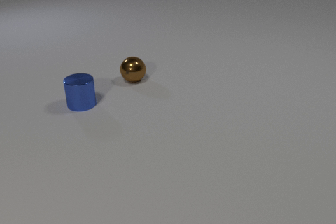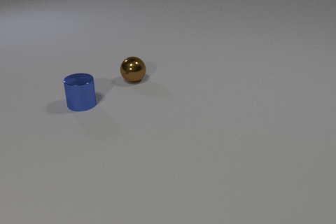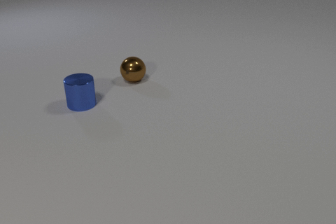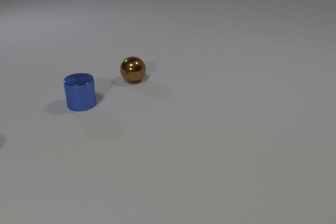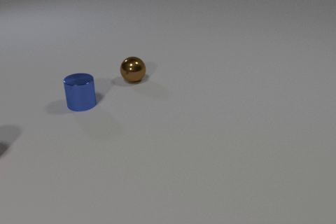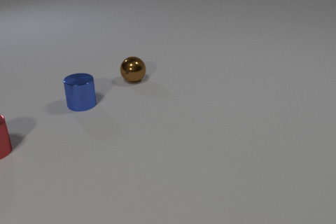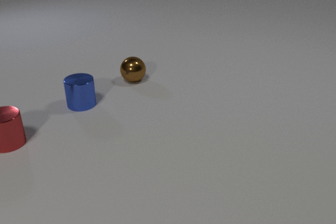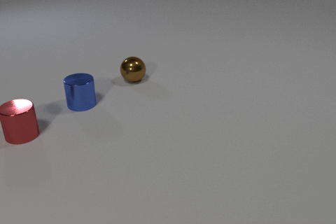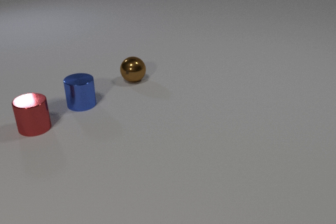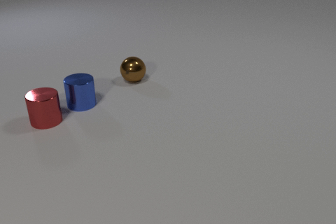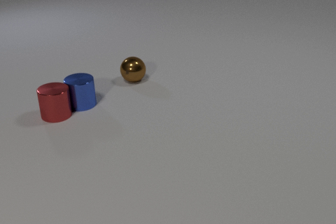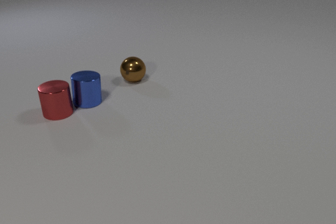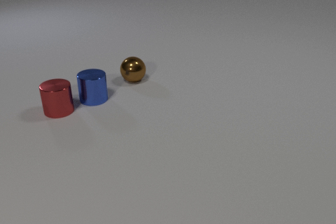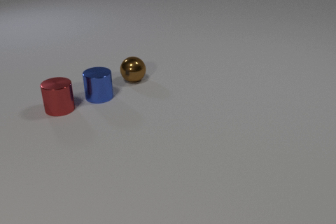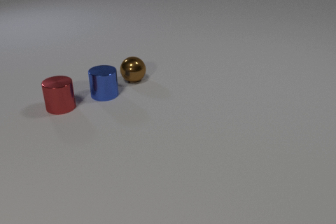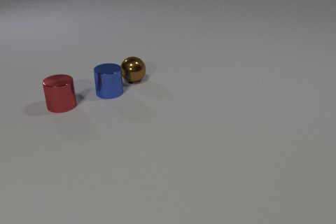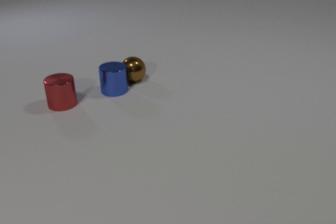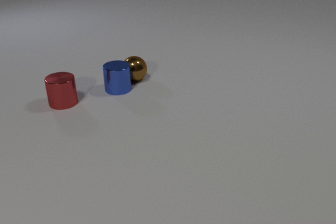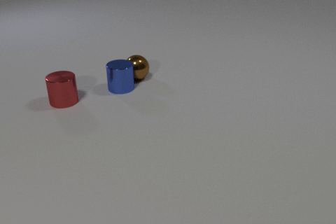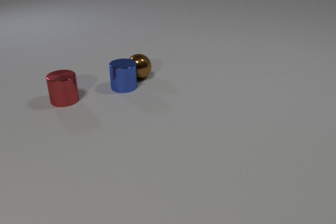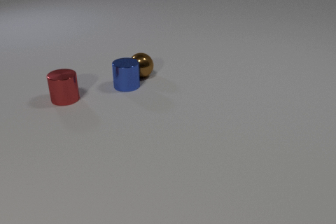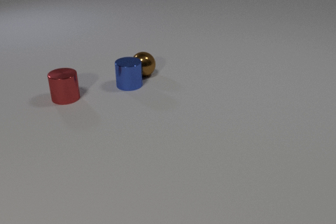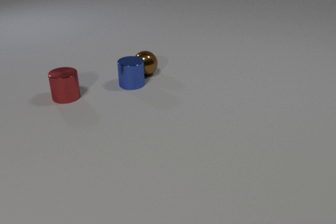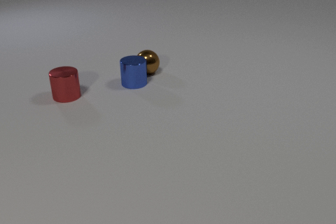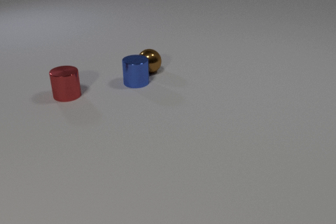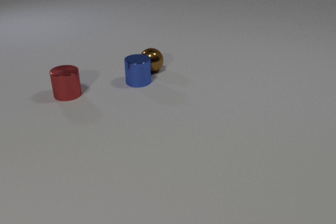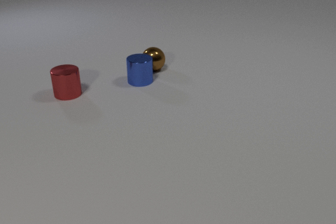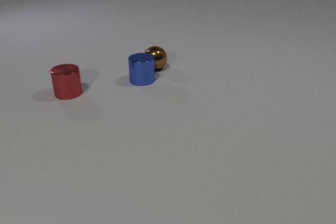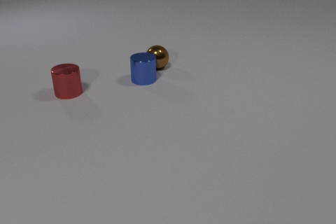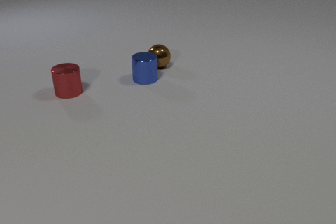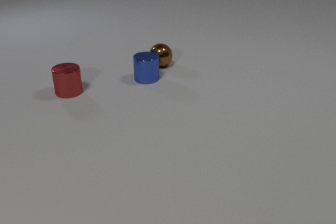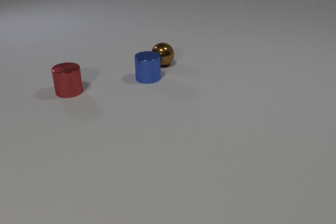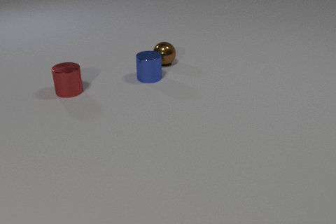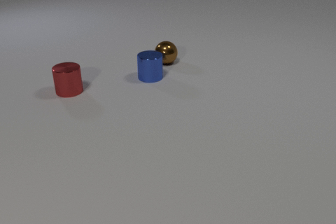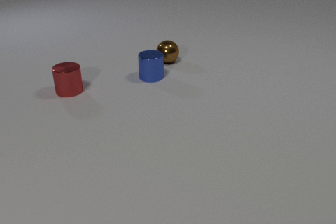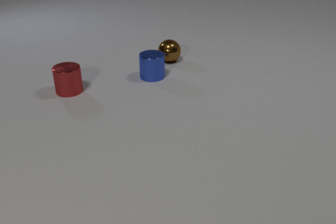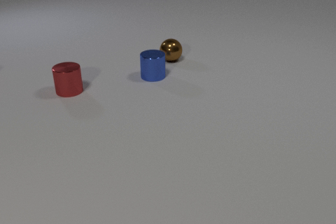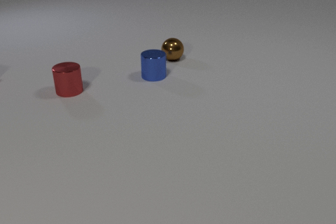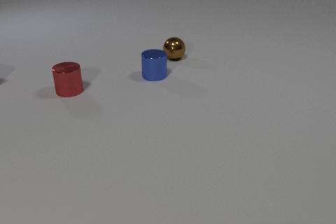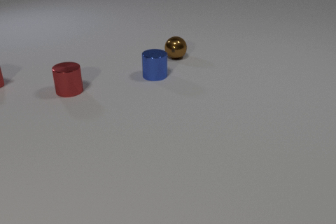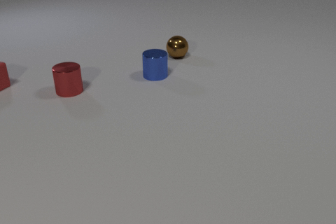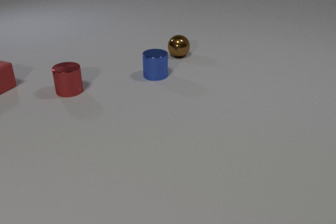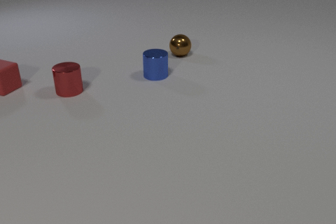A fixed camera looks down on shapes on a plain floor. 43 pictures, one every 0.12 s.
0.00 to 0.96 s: The red metal cylinder comes in at the left edge, slides to the right and away from the camera.
0.96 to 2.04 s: The red metal cylinder slides away from the camera and to the right. The blue metal cylinder slides to the right and away from the camera. The red metal cylinder and the blue metal cylinder collide. The blue metal cylinder and the brown metal sphere collide.
2.04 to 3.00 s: The red metal cylinder slides away from the camera. The blue metal cylinder slides to the right and away from the camera. The brown metal sphere rolls away from the camera and to the right.
3.00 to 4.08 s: The red metal cylinder slides away from the camera. The blue metal cylinder slides to the right and away from the camera. The brown metal sphere rolls away from the camera and to the right.
4.08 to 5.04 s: The red rubber cube comes in at the left edge, slides to the right and toward the camera. The brown metal sphere rolls away from the camera and to the right.
Are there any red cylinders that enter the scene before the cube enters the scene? yes.
What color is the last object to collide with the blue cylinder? brown.
How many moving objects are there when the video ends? 3.
